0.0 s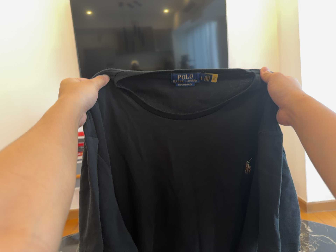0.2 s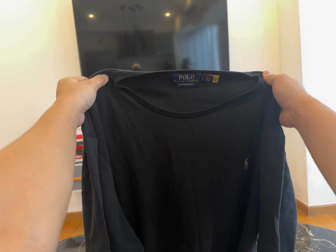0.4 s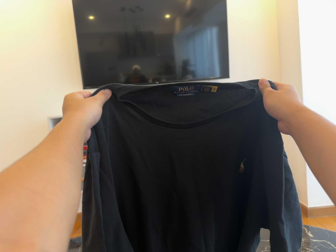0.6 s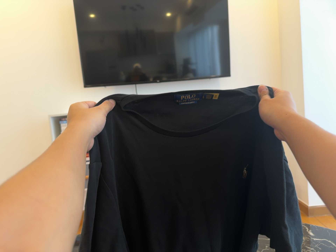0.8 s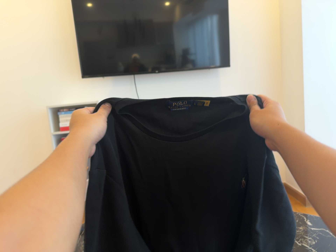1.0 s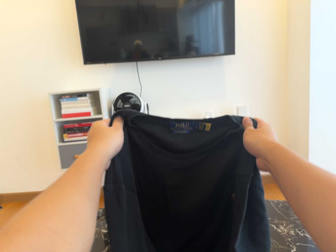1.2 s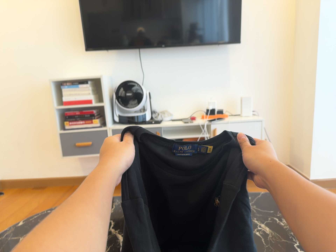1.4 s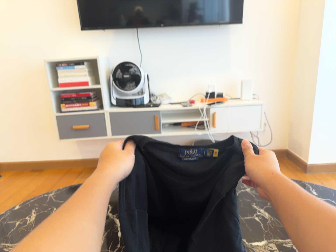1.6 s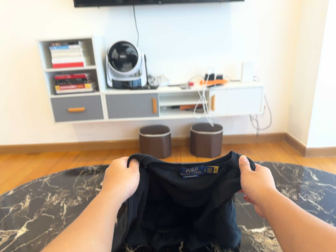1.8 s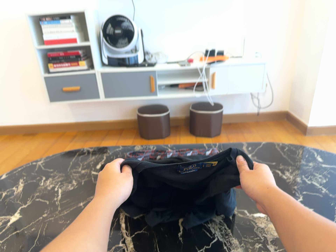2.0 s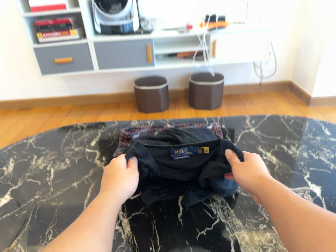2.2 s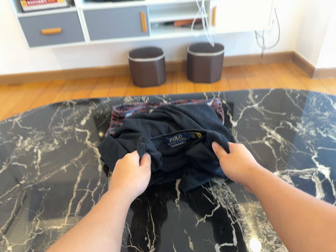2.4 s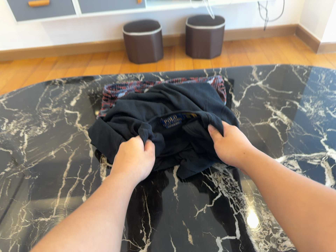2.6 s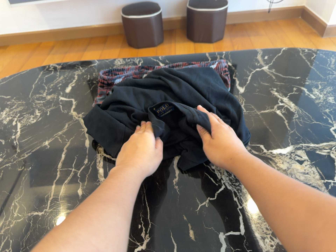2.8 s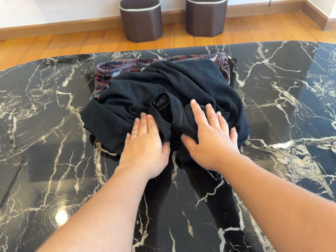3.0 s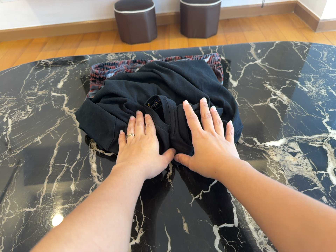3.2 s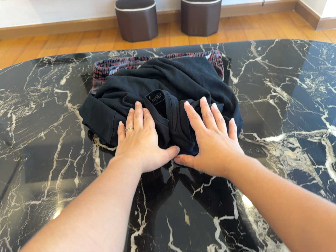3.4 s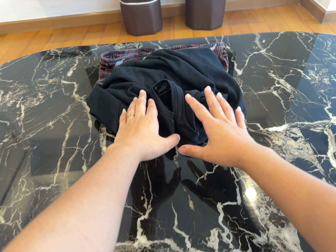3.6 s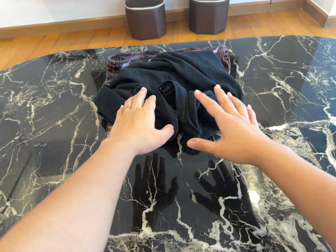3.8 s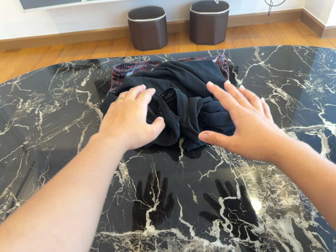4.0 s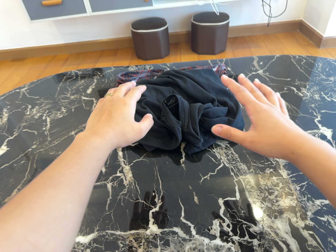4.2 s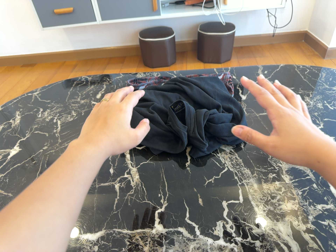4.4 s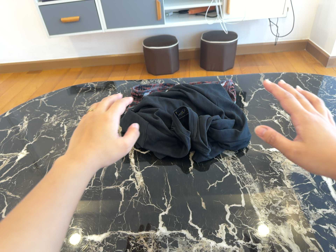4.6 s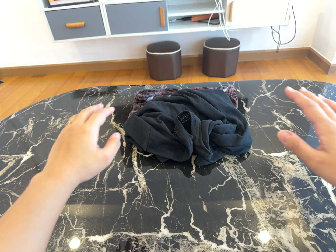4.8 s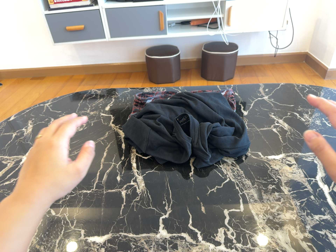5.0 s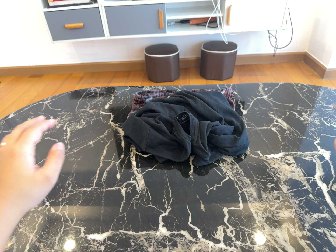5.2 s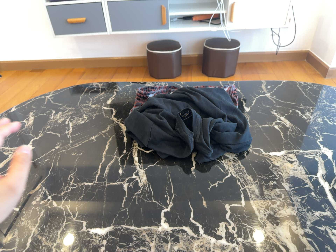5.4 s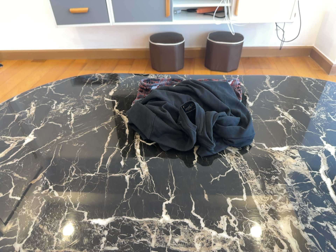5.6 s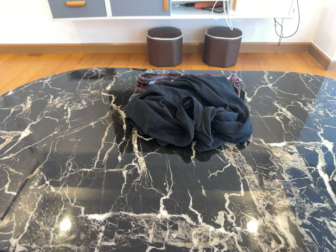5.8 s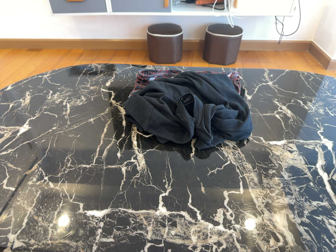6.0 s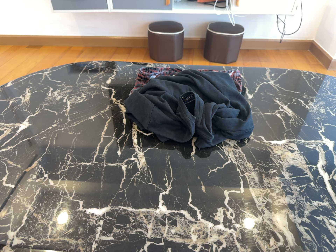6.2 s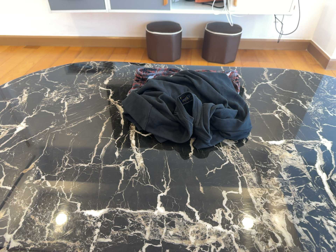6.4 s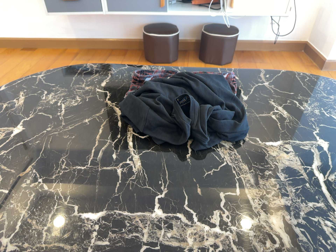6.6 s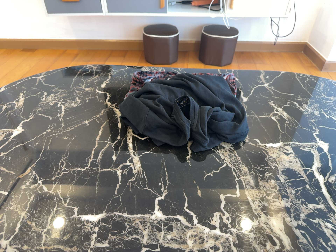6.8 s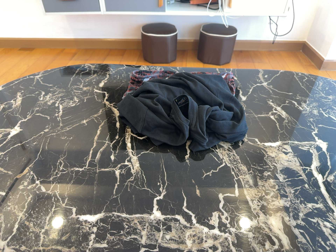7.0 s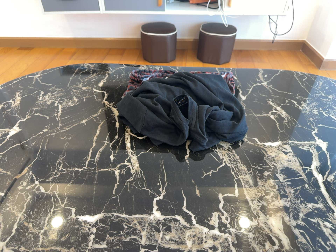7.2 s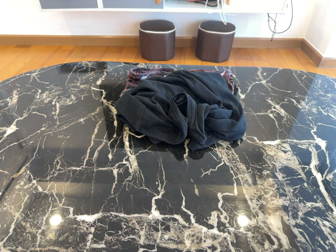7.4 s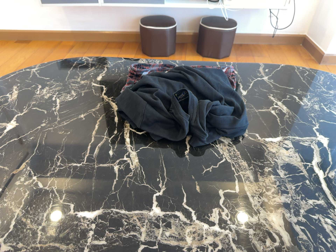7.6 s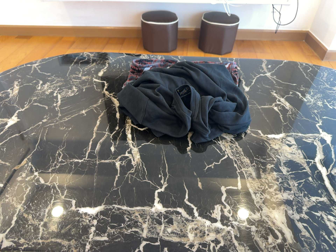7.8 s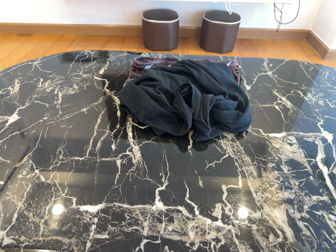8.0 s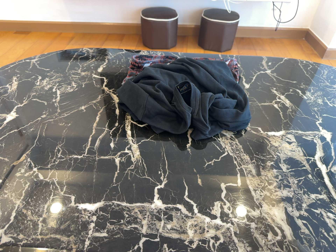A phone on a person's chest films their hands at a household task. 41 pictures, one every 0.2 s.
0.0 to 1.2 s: The camera shifts only a little, or ends up much as it began.
1.2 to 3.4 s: The camera travels forward, about 30 cm. Its aim tips toward the bottom of its view by about 35 degrees, and the scene shifts upward.
3.4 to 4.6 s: The camera travels backward, about 12 cm, so what stands in front gets smaller. Its aim tips toward the top of its view by about 10 degrees.
4.6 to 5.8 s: The camera shifts only a little, or ends up much as it began.
5.8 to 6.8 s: The camera keeps its place and its aim.
6.8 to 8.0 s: The camera shifts only a little, or ends up much as it began.
The film runs backward here.
